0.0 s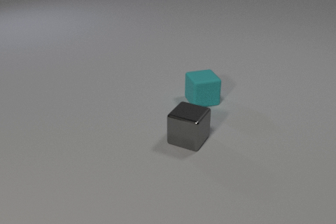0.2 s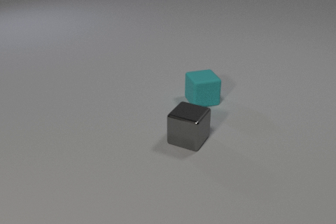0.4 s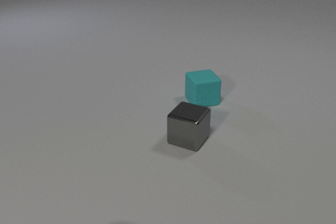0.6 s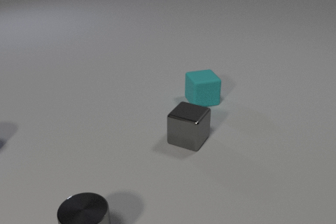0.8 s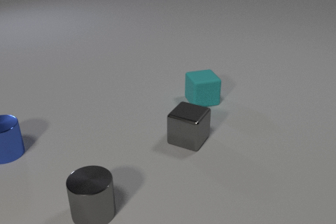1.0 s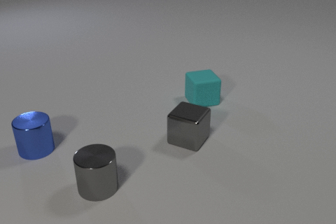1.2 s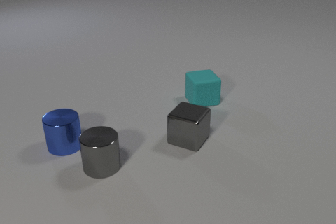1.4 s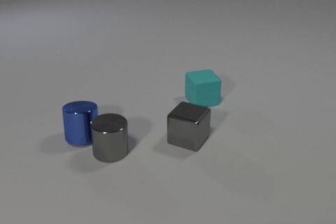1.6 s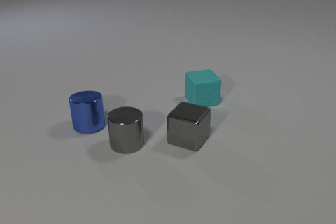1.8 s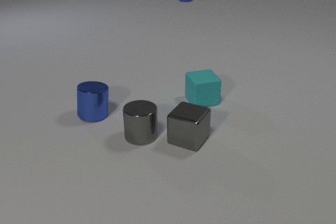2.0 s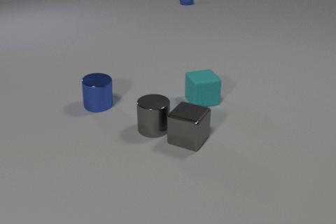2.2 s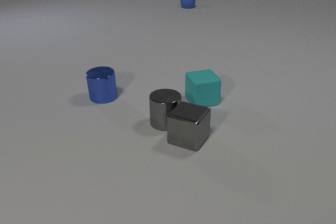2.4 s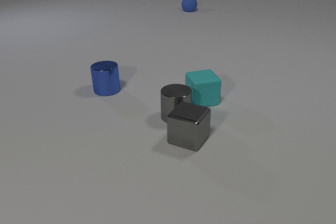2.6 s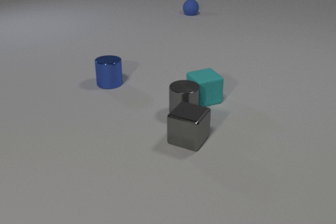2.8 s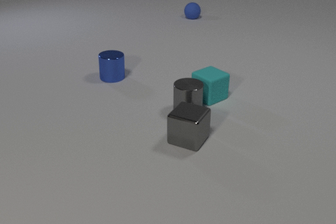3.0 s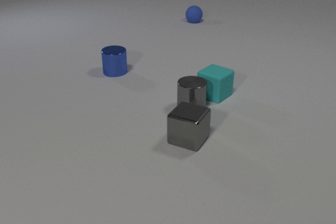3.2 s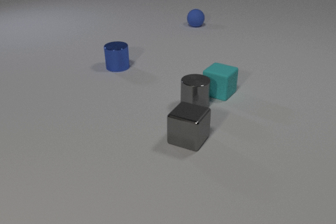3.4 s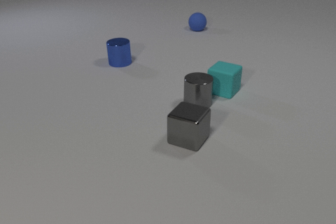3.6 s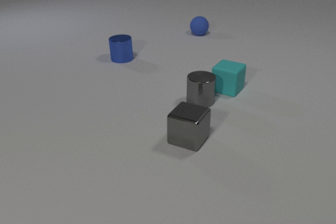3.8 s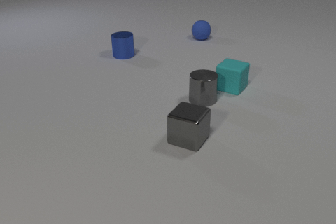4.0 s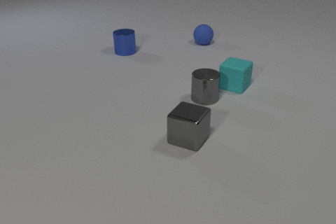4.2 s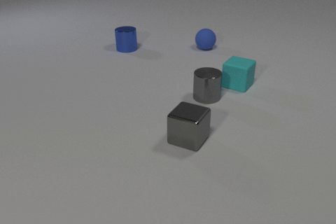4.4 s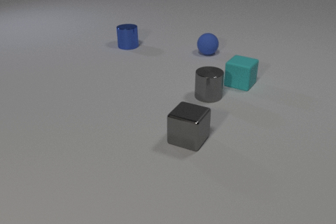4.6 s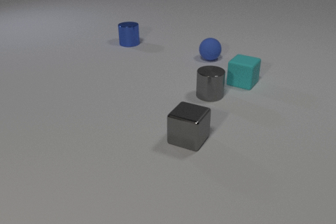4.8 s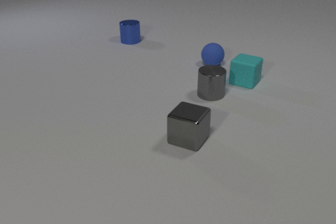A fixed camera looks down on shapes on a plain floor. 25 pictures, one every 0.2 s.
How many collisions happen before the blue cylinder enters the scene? 0.
How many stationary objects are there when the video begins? 2.
What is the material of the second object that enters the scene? metal.
0.0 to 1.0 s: The blue metal cylinder comes in at the left edge, slides to the right. The gray metal cylinder comes in at the bottom edge, slides away from the camera.
1.0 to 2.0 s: The blue metal cylinder slides away from the camera and to the right. The gray metal cylinder slides away from the camera and to the right. The blue rubber sphere comes in at the top edge, rolls toward the camera. The blue metal cylinder and the gray metal cylinder collide.
2.0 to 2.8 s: The blue metal cylinder slides away from the camera. The gray metal cylinder slides away from the camera and to the right. The cyan rubber cube slides away from the camera and to the right, spins counterclockwise seen from above by about 15 degrees, its near face sliding to the right. The blue rubber sphere rolls toward the camera. The gray metal cylinder and the cyan rubber cube collide.
2.8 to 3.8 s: The blue metal cylinder slides away from the camera. The gray metal cylinder slides away from the camera and to the right. The cyan rubber cube slides away from the camera and to the right, spins counterclockwise seen from above by about 15 degrees, its near face sliding to the right. The blue rubber sphere rolls toward the camera.
3.8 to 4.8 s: The blue metal cylinder slides away from the camera. The gray metal cylinder slides away from the camera and to the right. The cyan rubber cube slides away from the camera and to the right. The blue rubber sphere rolls toward the camera.
